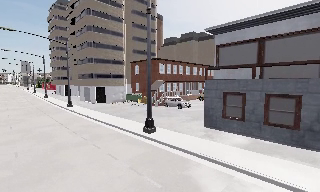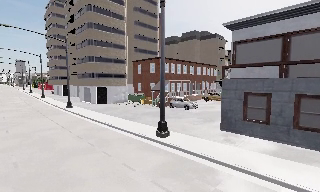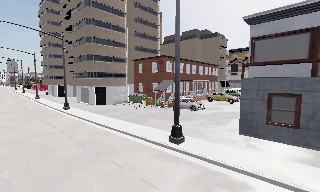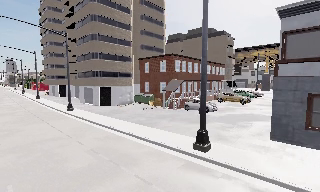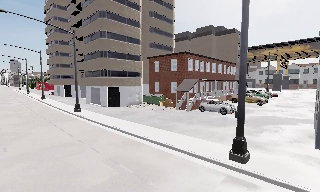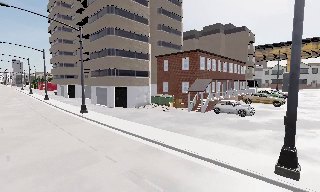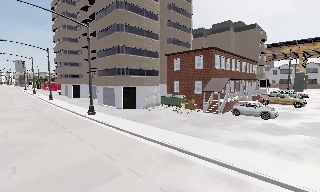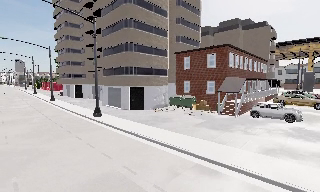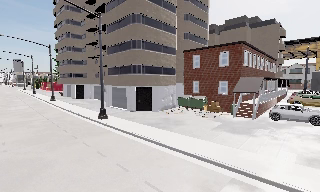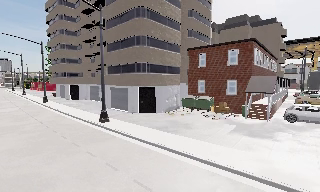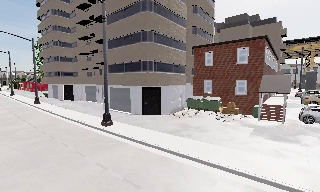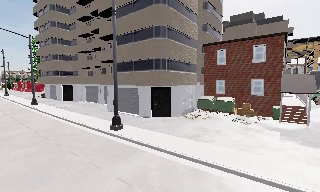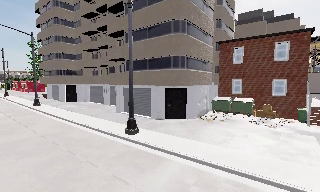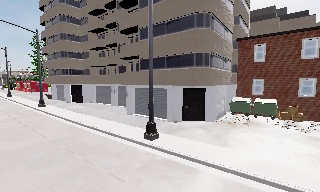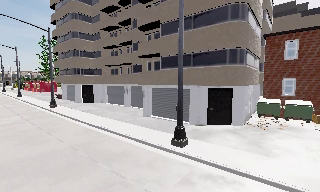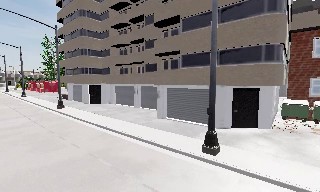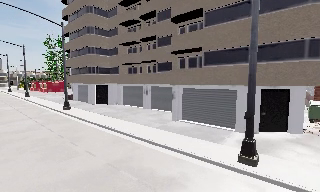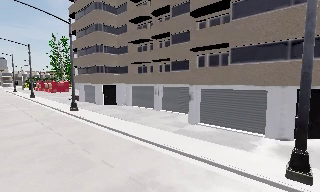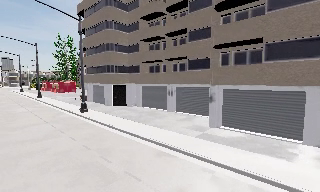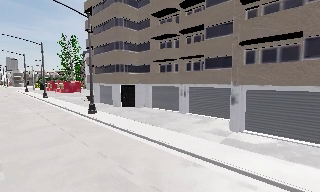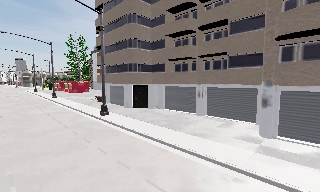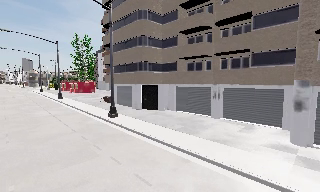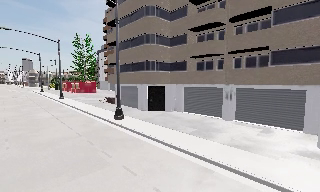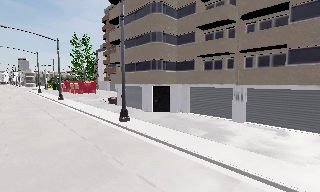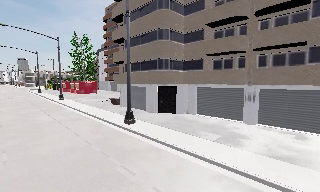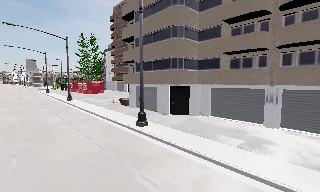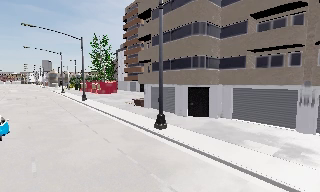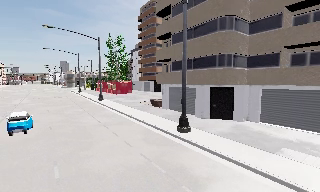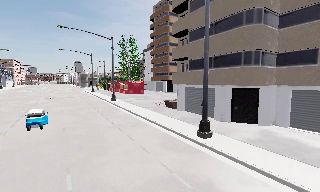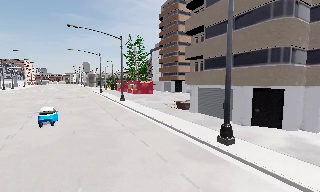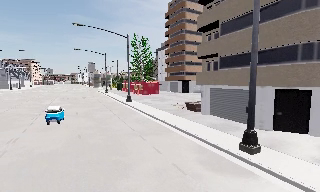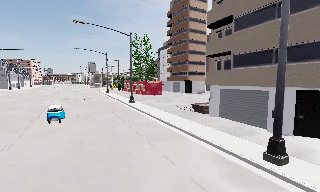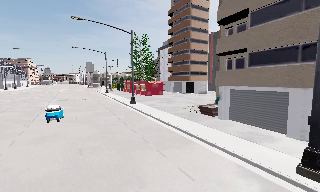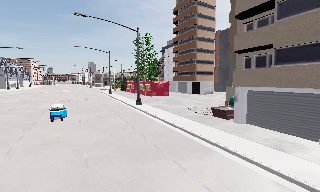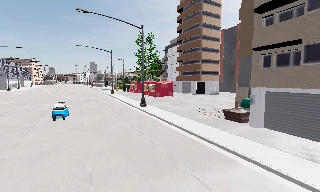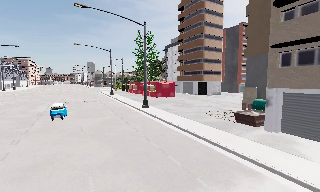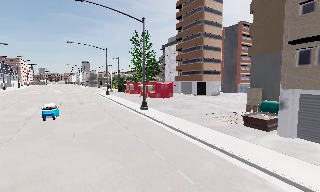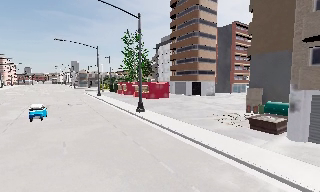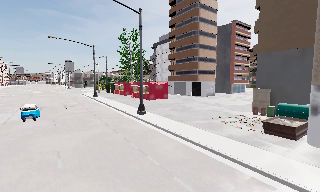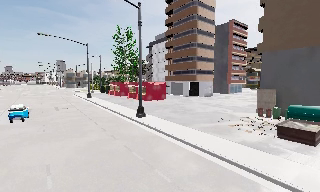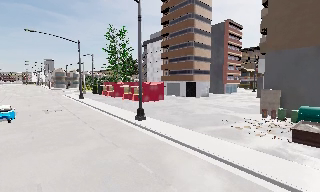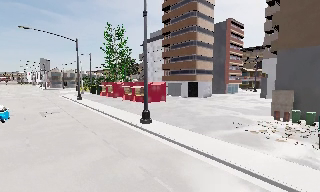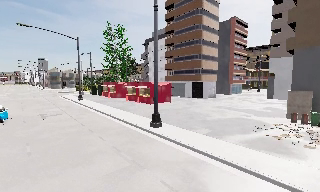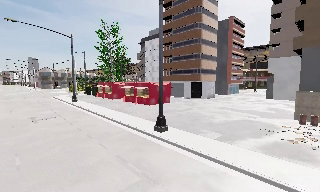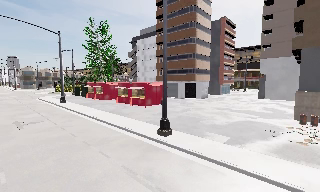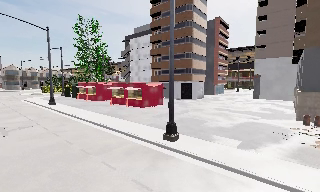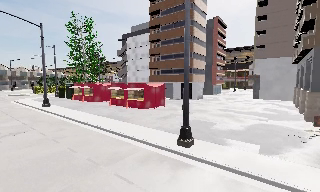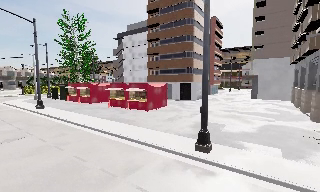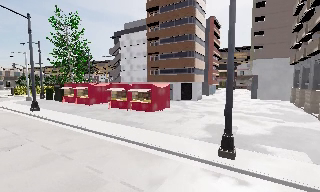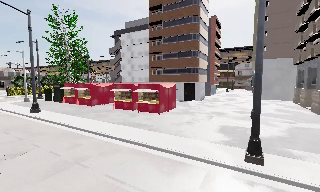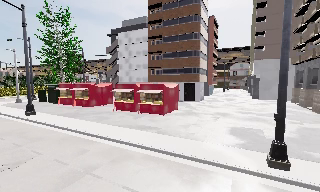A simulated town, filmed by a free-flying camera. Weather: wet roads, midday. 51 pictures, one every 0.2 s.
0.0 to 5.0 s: The camera travels to its left and forward, about 40 m, so close, fixed things drift to the right.
5.0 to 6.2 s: The camera pans to its left, which is counterclockwise from overhead, by about 15 degrees. It travels forward and to its left, about 6 m, so what stands in front looms larger.
6.2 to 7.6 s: The camera travels forward and to its left, about 9 m, so what stands in front looms larger.
7.6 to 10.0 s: The camera pans to its right, which is clockwise from overhead, by about 30 degrees. It travels to its left and forward, about 16 m, so close, fixed things drift to the right.
The film runs forward here.
